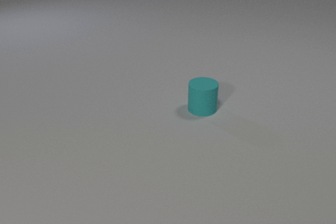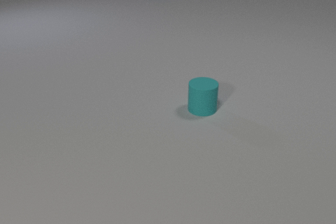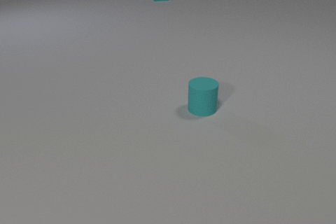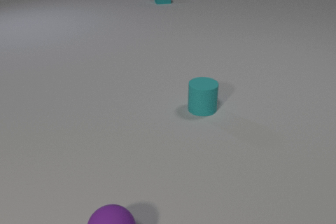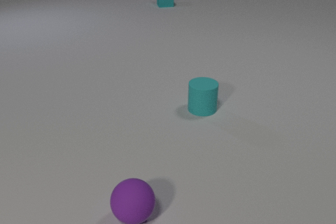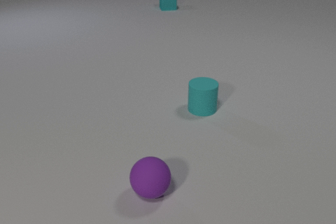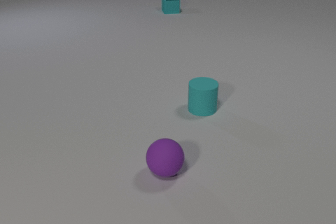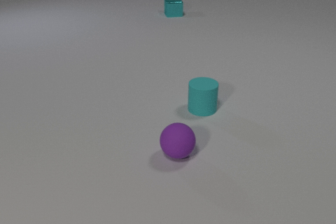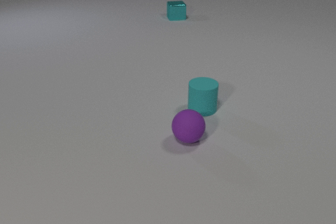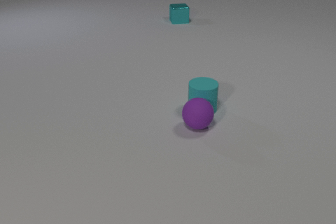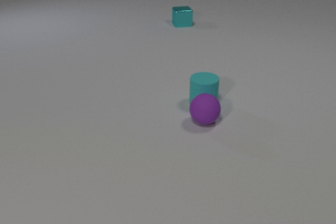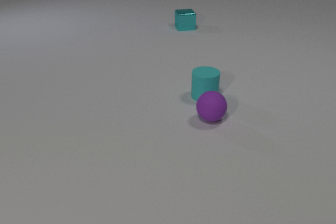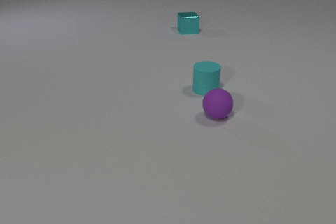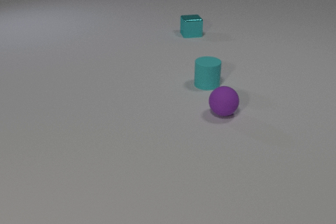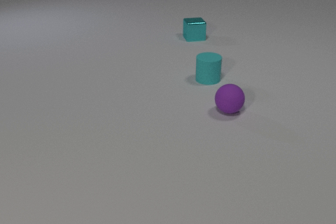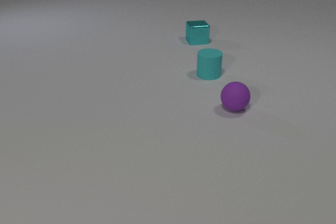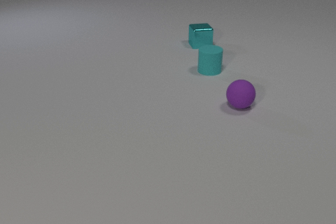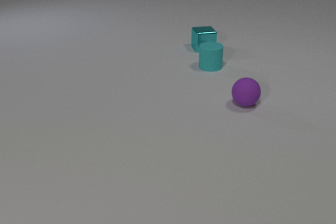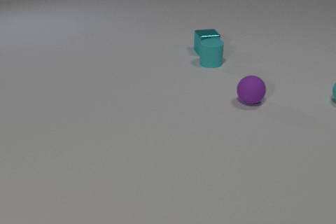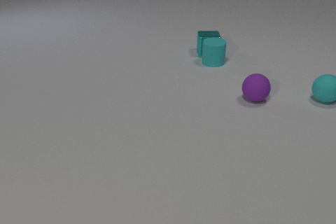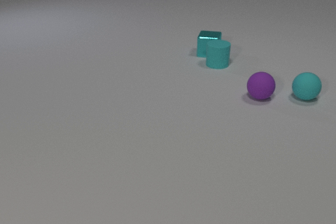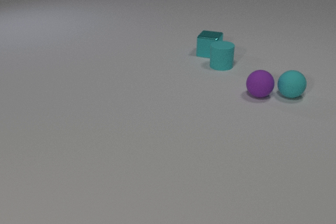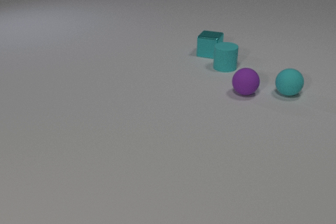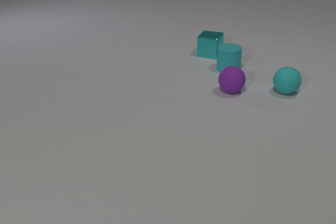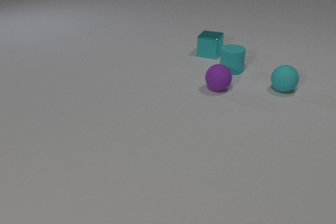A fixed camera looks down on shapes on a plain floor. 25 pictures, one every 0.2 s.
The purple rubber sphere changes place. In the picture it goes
away from the camera.
The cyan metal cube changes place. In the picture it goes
toward the camera.
0.0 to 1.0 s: The purple rubber sphere comes in at the bottom edge, rolls away from the camera and to the right. The cyan metal cube comes in at the top edge, slides toward the camera.
1.0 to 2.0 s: The purple rubber sphere rolls away from the camera and to the right. The cyan rubber cylinder slides away from the camera. The cyan metal cube slides toward the camera. The purple rubber sphere and the cyan rubber cylinder collide.
2.0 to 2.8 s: The purple rubber sphere rolls away from the camera and to the right. The cyan rubber cylinder slides away from the camera. The cyan metal cube slides toward the camera.
2.8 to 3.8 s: The purple rubber sphere rolls away from the camera and to the right. The cyan rubber cylinder slides away from the camera. The cyan rubber sphere comes in at the right edge, rolls to the left. The cyan metal cube slides toward the camera. The cyan rubber cylinder and the cyan metal cube collide.
3.8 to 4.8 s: The purple rubber sphere rolls to the left and away from the camera. The cyan rubber cylinder slides to the right and toward the camera. The cyan rubber sphere rolls to the left. The cyan metal cube spins clockwise seen from above by about 15 degrees, its near face sliding to the left. The purple rubber sphere and the cyan rubber sphere collide.
How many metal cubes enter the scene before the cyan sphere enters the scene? 1.
How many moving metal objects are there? 1.
What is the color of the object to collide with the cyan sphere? purple.
